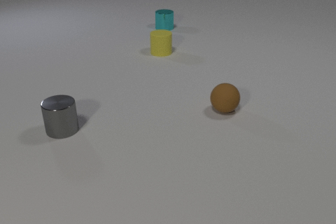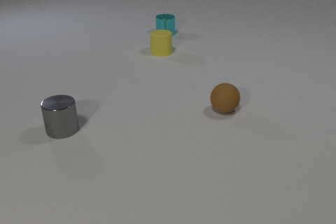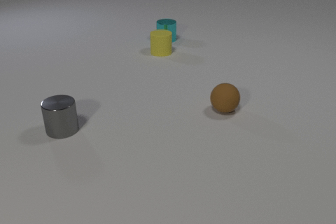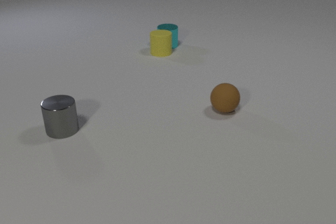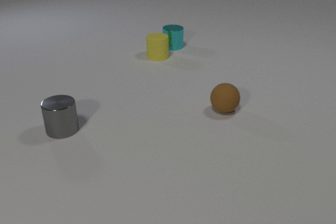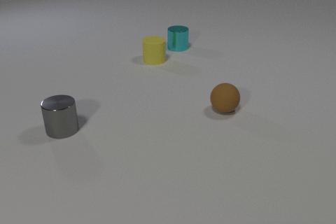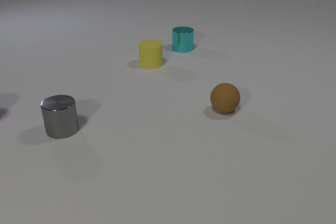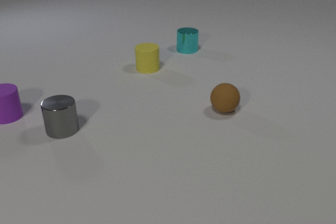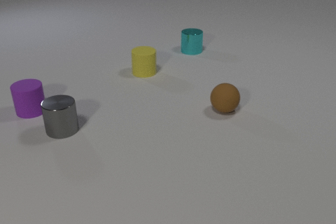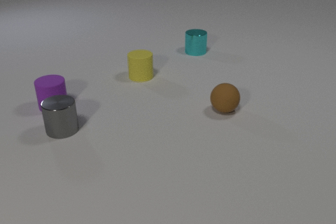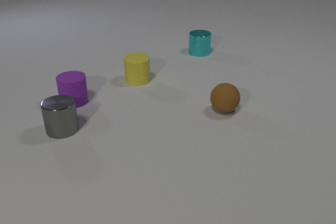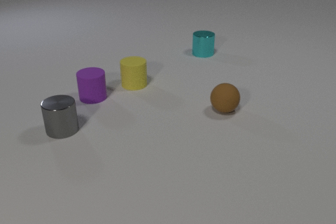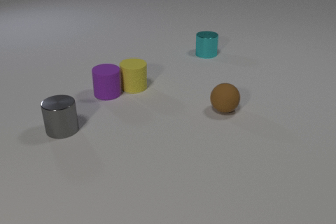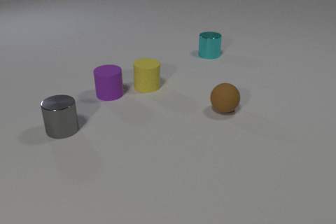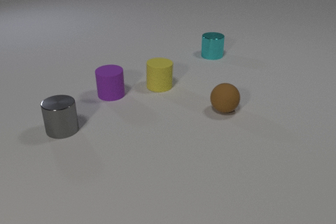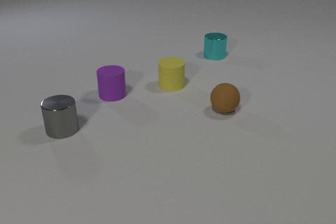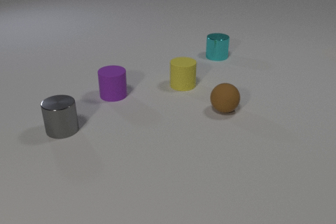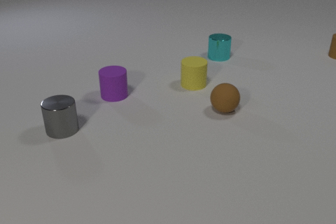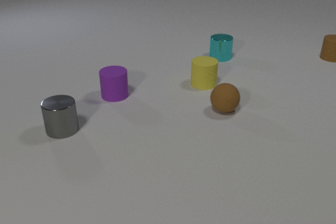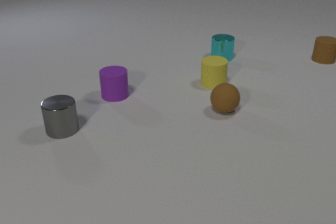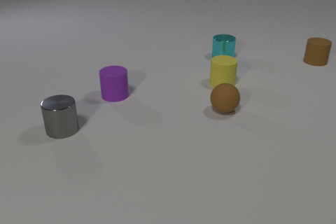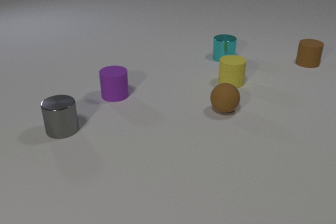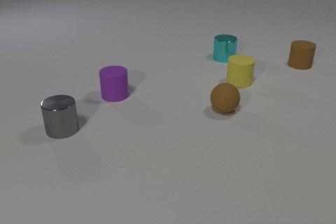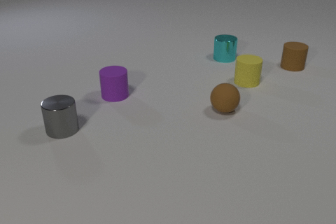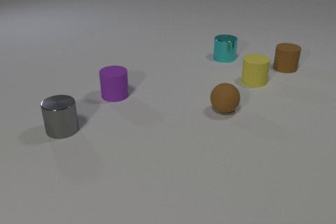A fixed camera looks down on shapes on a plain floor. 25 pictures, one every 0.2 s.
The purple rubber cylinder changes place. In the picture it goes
to the right.
0.0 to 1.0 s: The cyan metal cylinder slides toward the camera. The yellow rubber cylinder slides toward the camera. The cyan metal cylinder and the yellow rubber cylinder collide.
1.0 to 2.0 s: The cyan metal cylinder slides to the right and toward the camera. The yellow rubber cylinder slides toward the camera. The purple rubber cylinder comes in at the left edge, slides to the right.
2.0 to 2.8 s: The cyan metal cylinder slides to the right and toward the camera. The yellow rubber cylinder slides to the right and toward the camera. The purple rubber cylinder slides to the right. The yellow rubber cylinder and the purple rubber cylinder collide.
2.8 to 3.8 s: The cyan metal cylinder slides to the right and toward the camera. The yellow rubber cylinder slides to the right. The brown rubber cylinder comes in at the right edge, slides toward the camera and to the left.
3.8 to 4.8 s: The yellow rubber cylinder slides to the right. The brown rubber cylinder slides to the left and toward the camera.
Are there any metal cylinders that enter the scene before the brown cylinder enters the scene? no.
How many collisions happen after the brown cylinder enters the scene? 0.
What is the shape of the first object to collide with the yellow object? cylinder.
